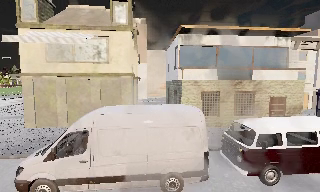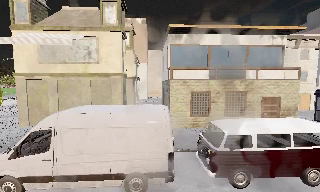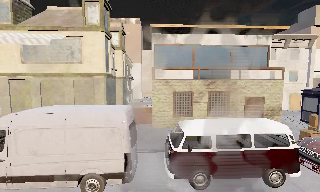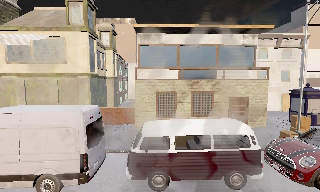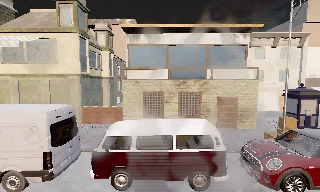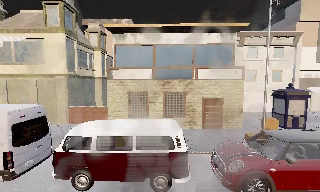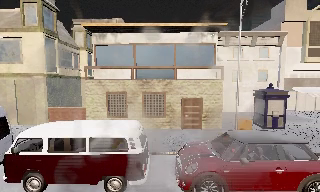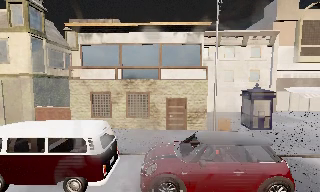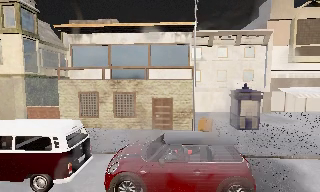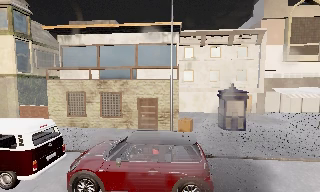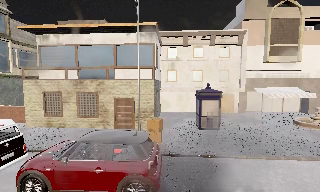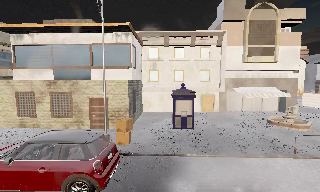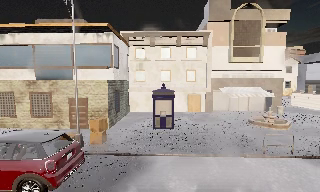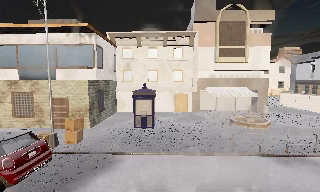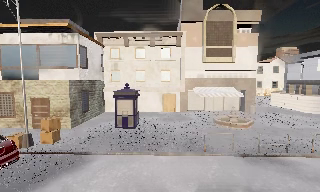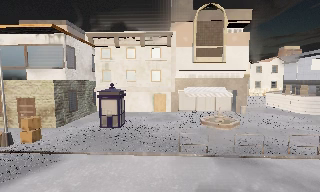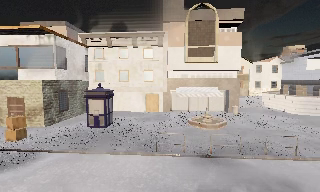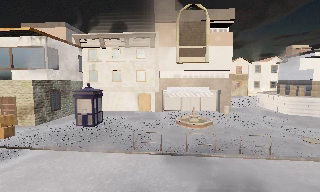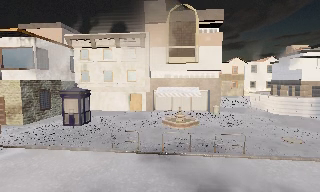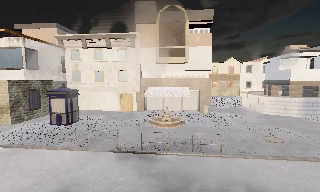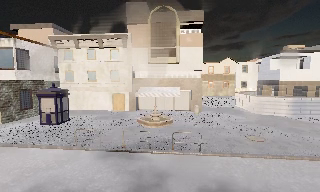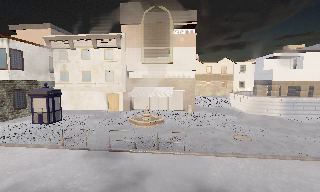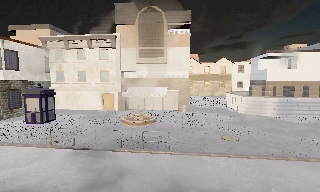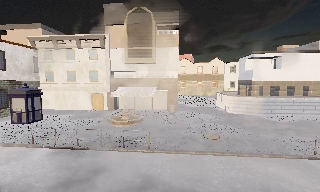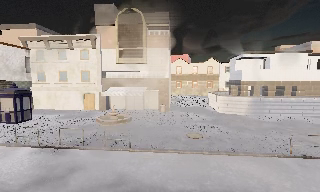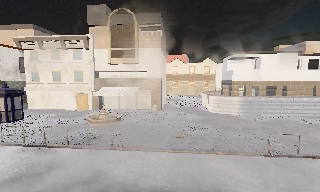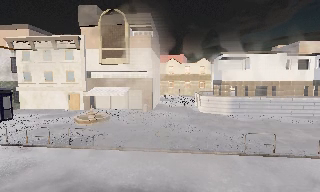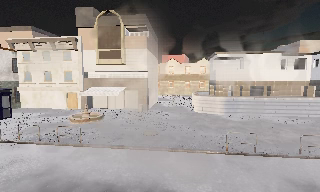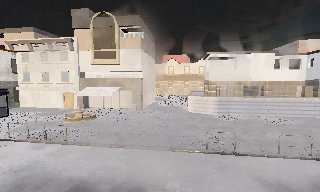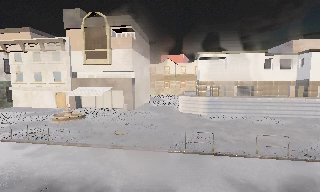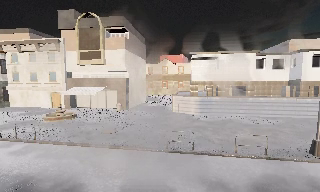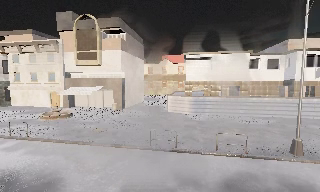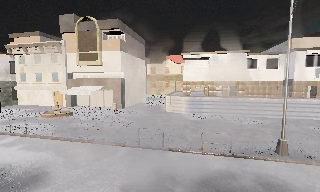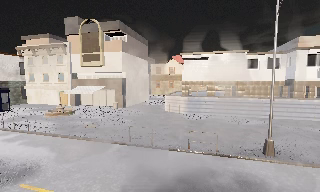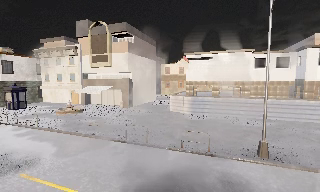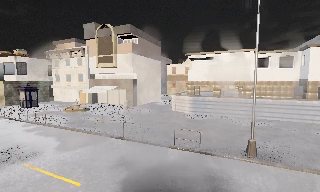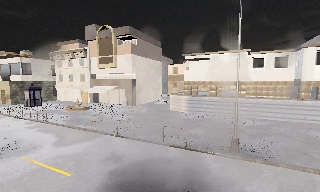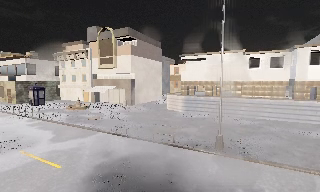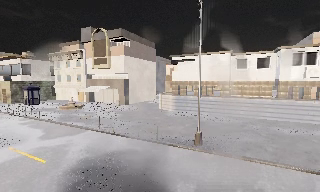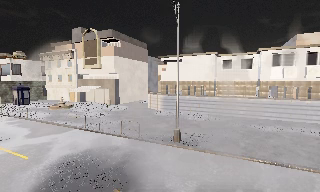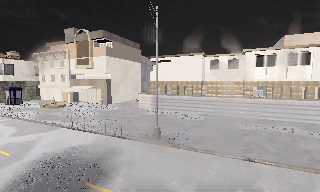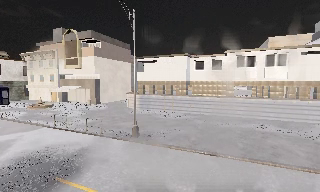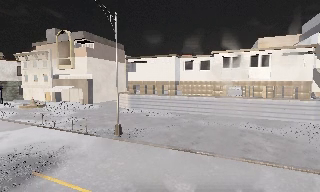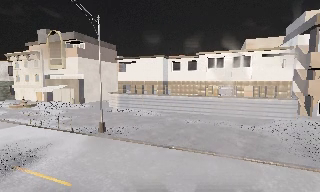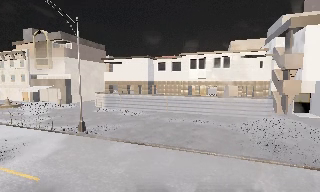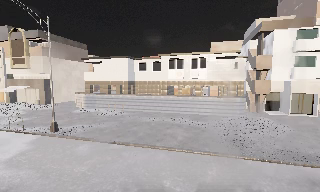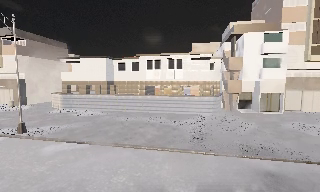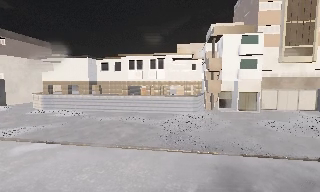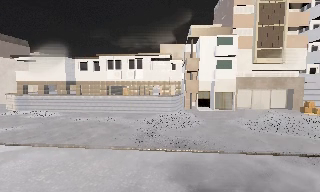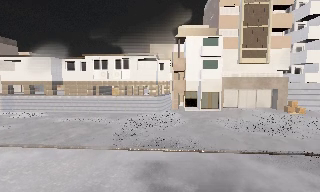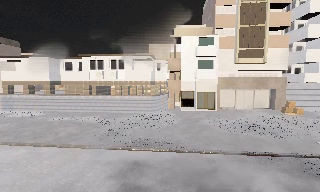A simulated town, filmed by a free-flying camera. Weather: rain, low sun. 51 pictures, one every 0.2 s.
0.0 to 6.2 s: The camera pans to its left, which is counterclockwise from overhead, by about 15 degrees. It travels to its right, about 35 m, so close, fixed things drift to the left.
6.2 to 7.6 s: The camera pans to its left, which is counterclockwise from overhead, by about 15 degrees. It travels to its right, about 7 m.
7.6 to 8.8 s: The camera travels to its right and backward, about 7 m, so close, fixed things drift to the left.
8.8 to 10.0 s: The camera swings to its right by about 15 degrees, and the scene slides to the left. It travels to its right, about 7 m, so close, fixed things drift to the left.
The film runs forward here.
